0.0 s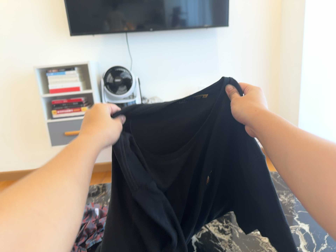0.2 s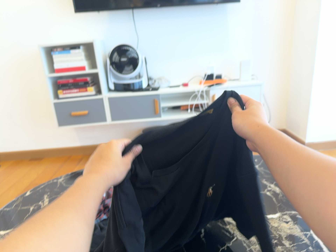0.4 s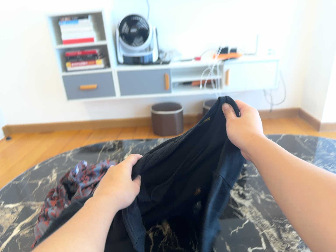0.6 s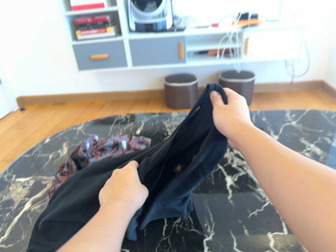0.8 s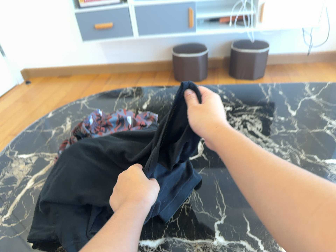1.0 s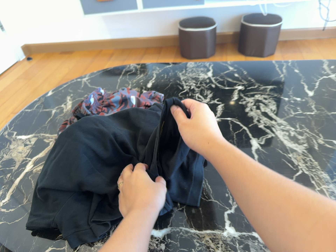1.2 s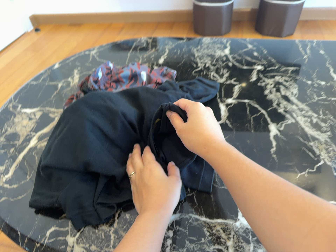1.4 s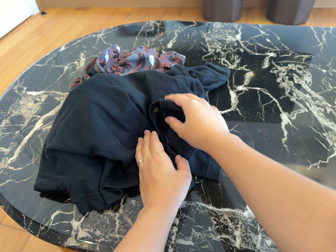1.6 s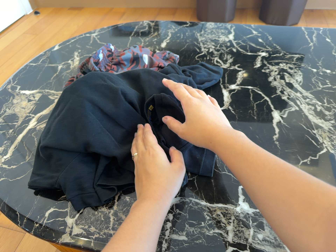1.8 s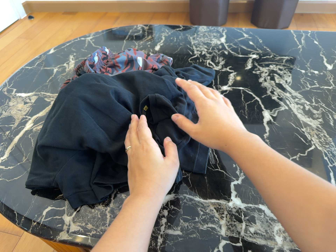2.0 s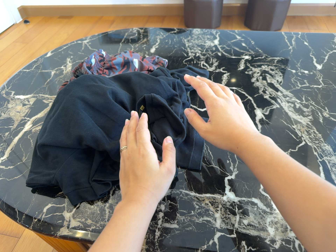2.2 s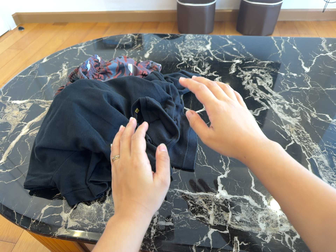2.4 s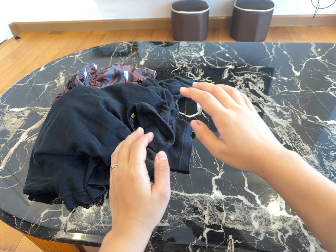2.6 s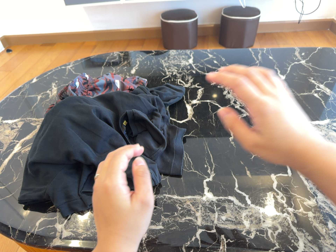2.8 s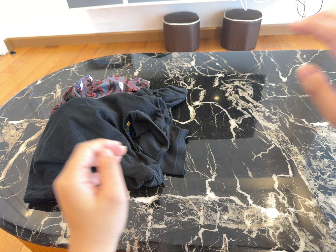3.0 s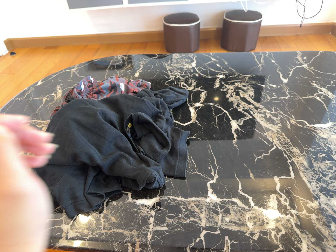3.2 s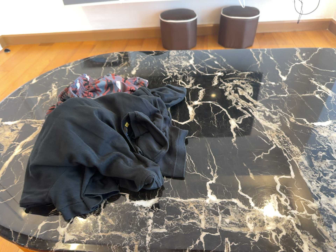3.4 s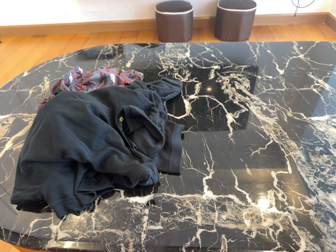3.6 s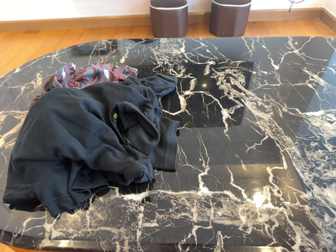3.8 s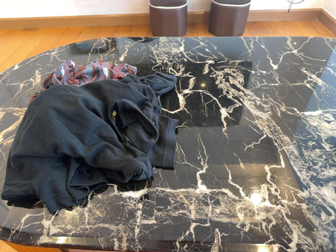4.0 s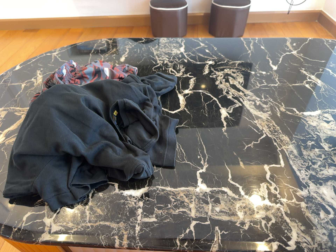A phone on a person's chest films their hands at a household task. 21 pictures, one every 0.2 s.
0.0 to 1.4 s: The camera pans to its left by about 10 degrees. It travels forward, about 26 cm. Its aim tips toward the bottom of its view by about 35 degrees, and the scene shifts upward.
1.4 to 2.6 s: The camera travels backward, about 9 cm, so what stands in front gets smaller.
2.6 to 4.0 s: The camera shifts only a little, or ends up much as it began.
The film runs backward here.
